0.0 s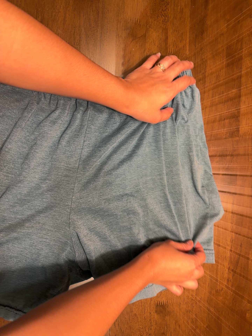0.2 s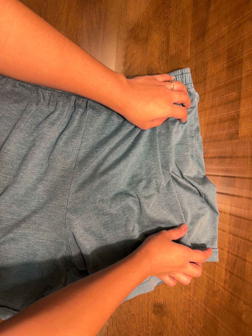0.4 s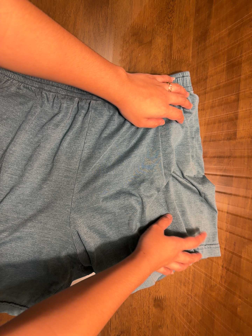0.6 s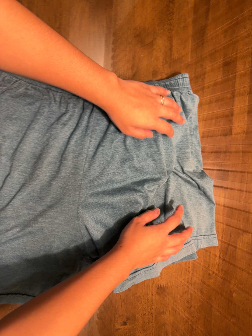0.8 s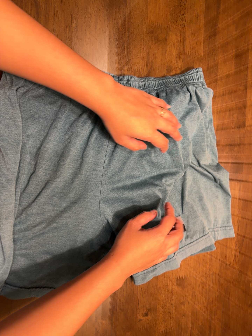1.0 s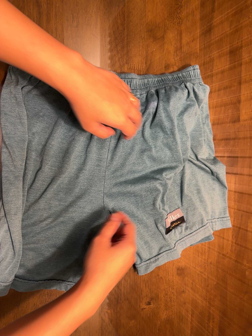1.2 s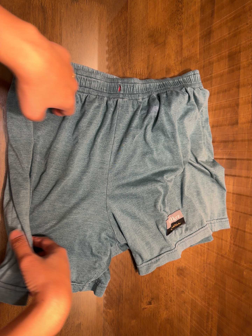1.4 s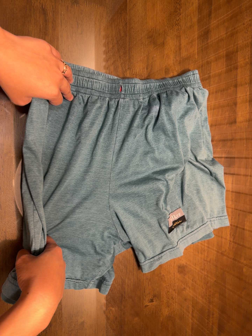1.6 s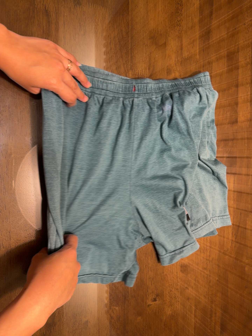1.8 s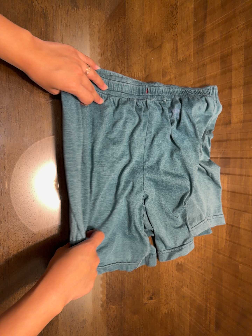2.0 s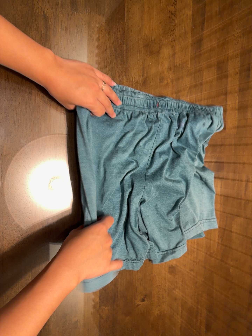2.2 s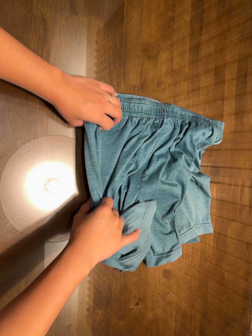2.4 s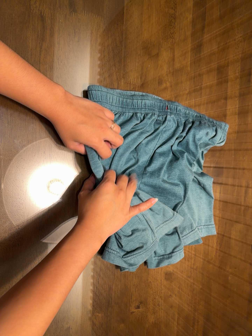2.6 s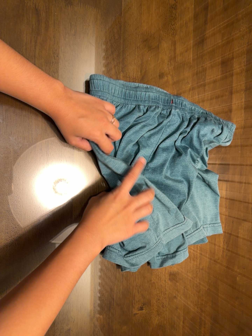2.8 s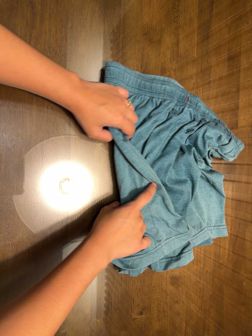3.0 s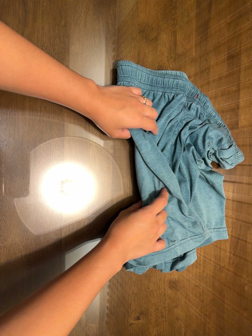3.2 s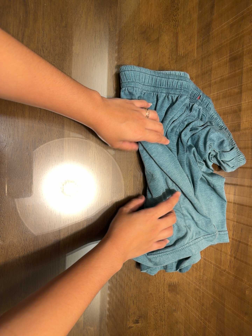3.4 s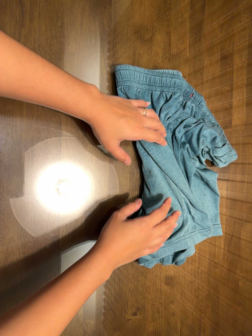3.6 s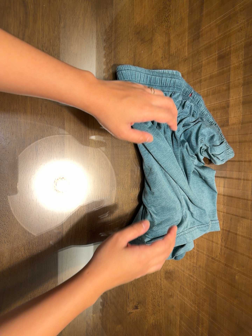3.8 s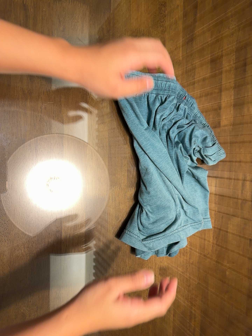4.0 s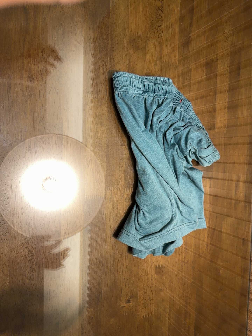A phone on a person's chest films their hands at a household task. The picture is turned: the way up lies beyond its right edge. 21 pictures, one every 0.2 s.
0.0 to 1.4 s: The camera travels to its left and backward, about 12 cm.
1.4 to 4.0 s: The camera shifts only a little, or ends up much as it began.
The film runs backward here.
